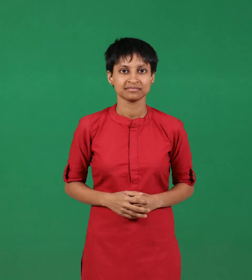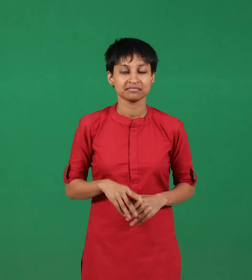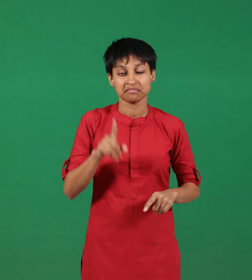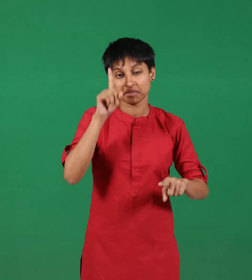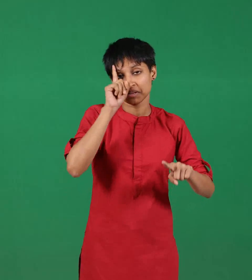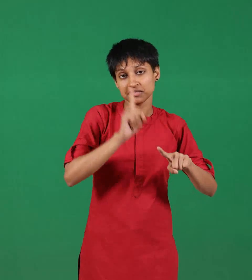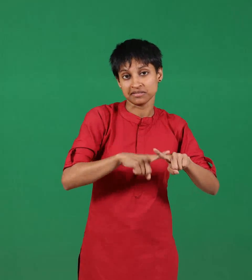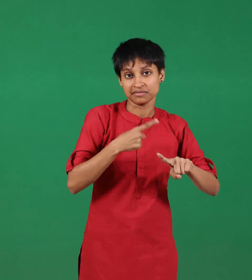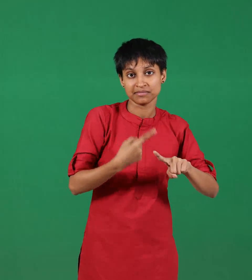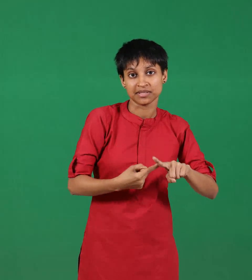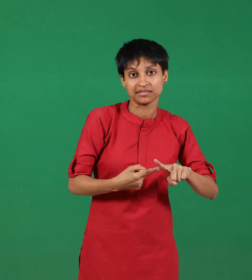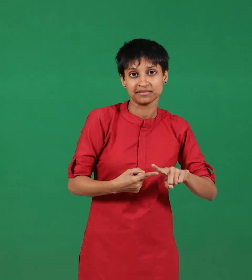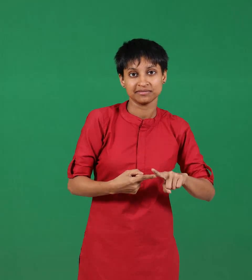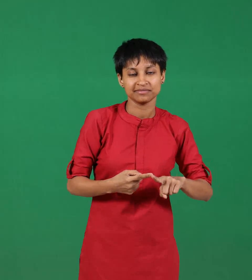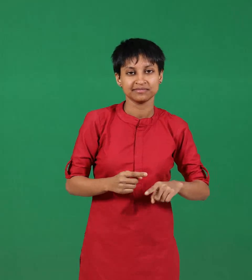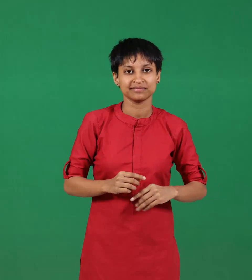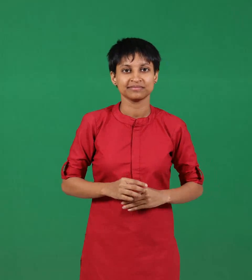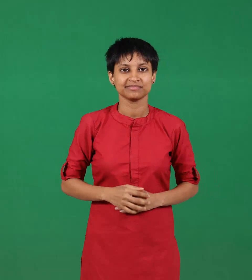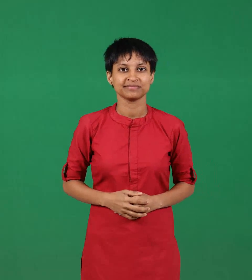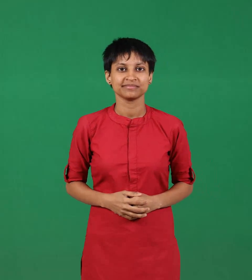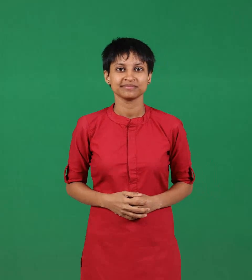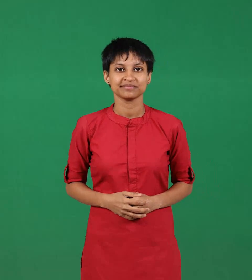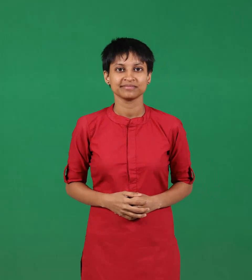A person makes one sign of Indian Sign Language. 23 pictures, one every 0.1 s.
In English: expert
